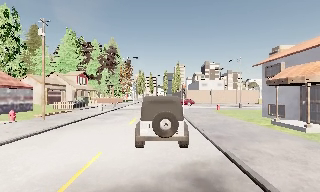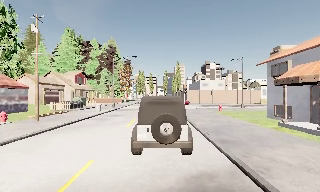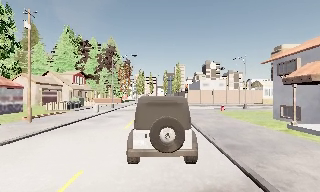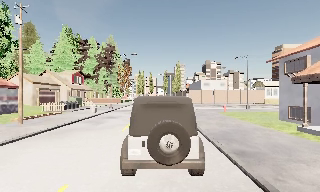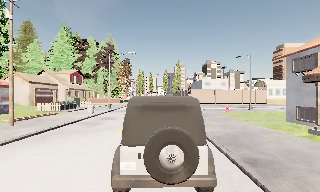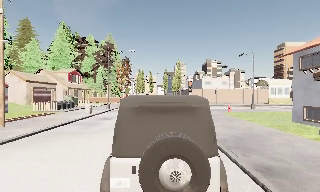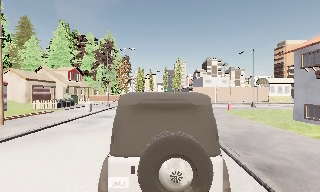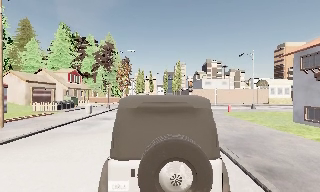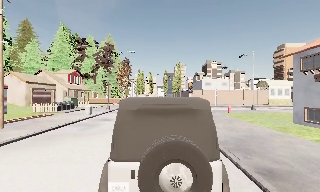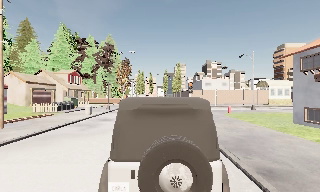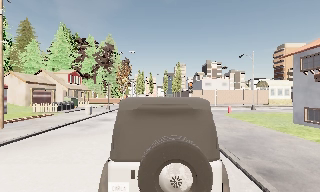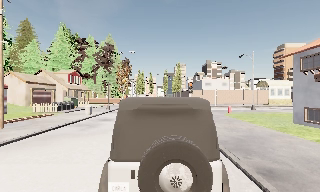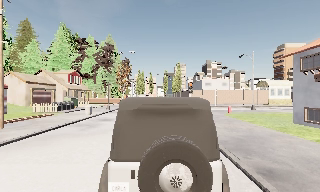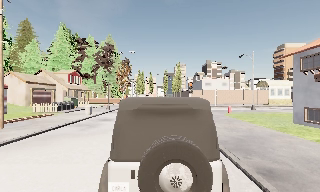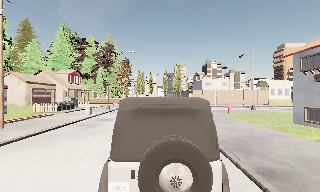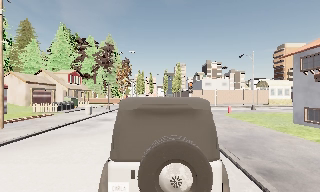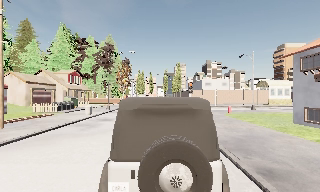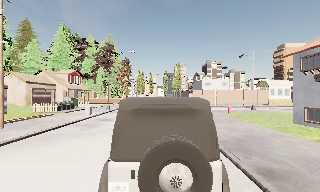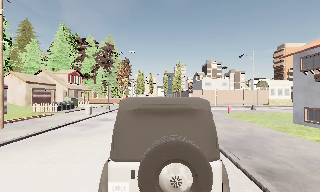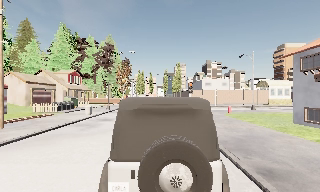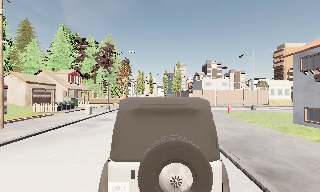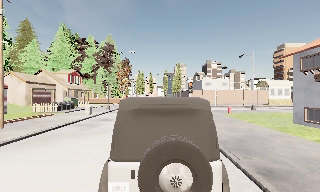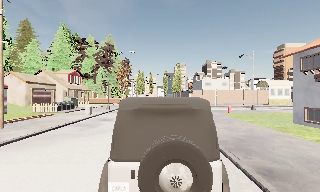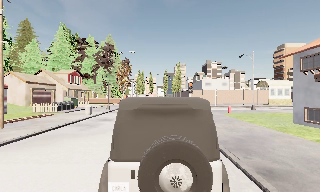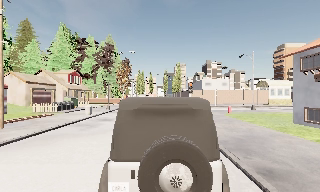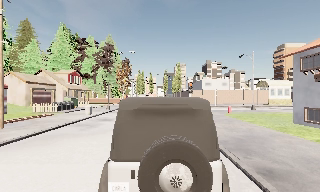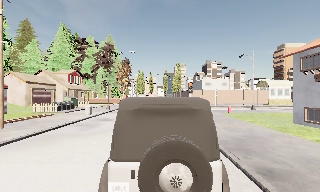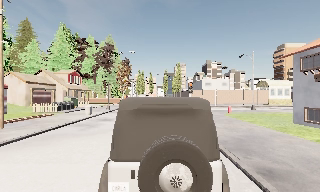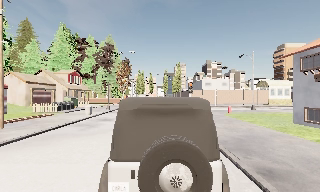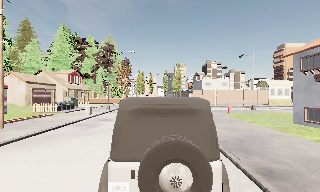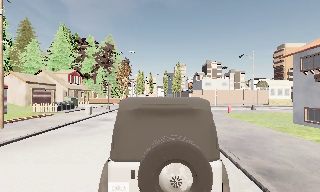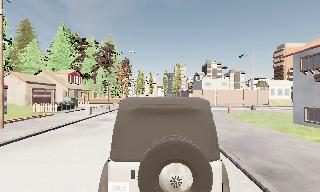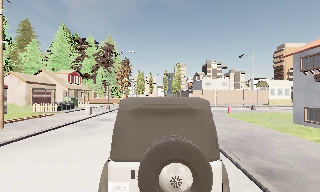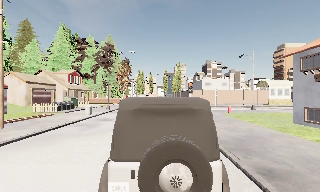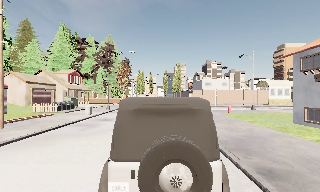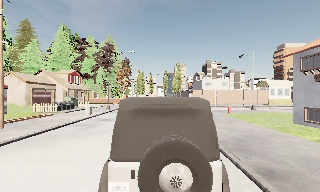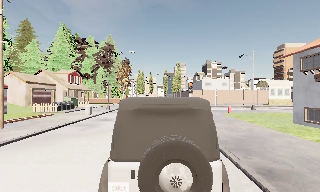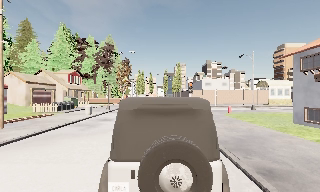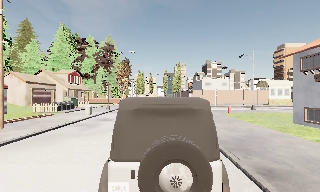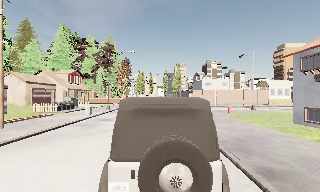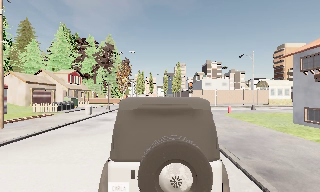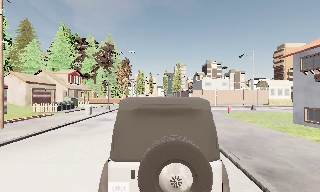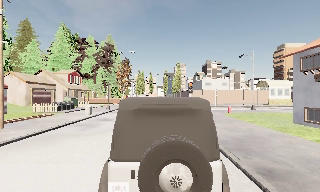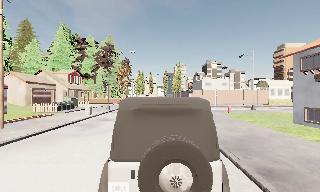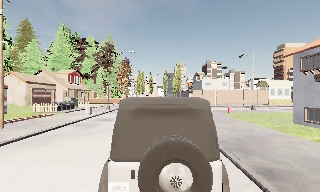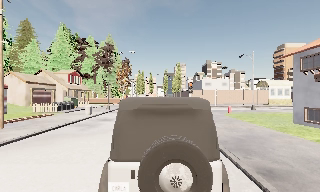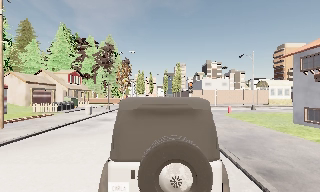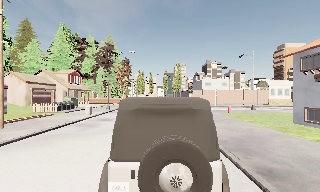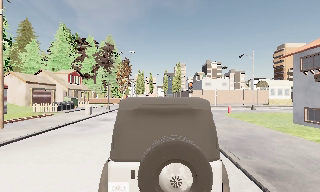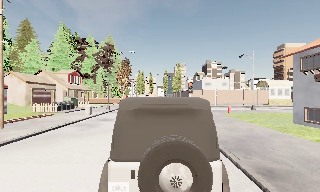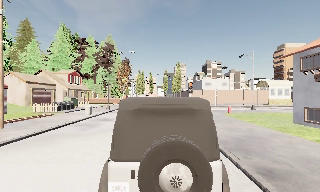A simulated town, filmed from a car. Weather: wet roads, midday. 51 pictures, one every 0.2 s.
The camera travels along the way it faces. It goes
forward.
0.0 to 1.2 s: The camera travels forward, about 3 m, so what stands in front looms larger. It loses speed.
1.2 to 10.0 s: The camera keeps its place and its aim.
The film runs forward here.
